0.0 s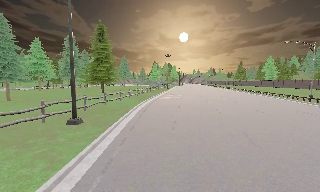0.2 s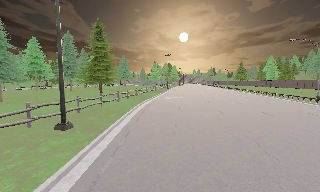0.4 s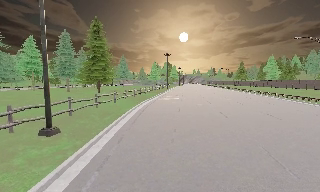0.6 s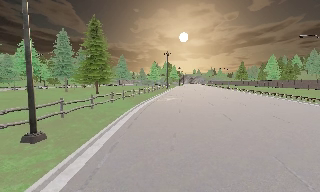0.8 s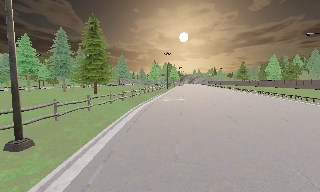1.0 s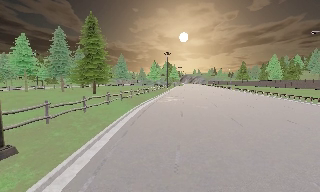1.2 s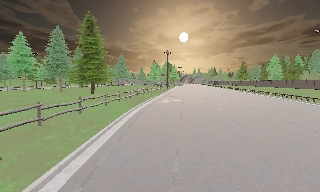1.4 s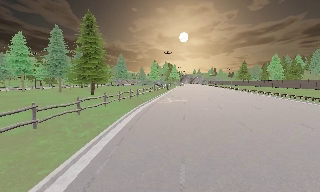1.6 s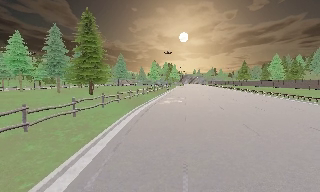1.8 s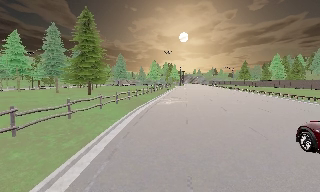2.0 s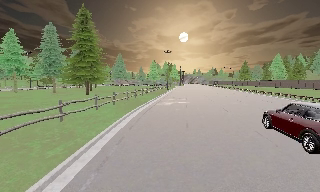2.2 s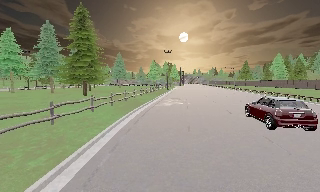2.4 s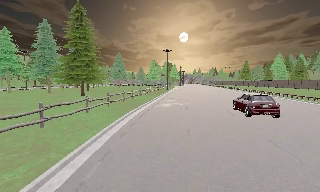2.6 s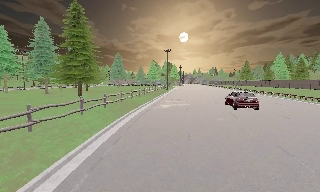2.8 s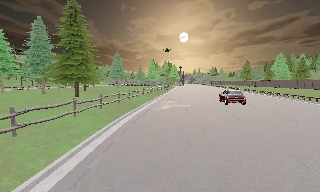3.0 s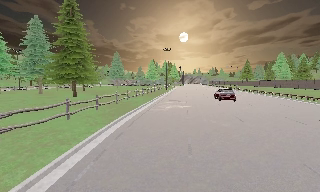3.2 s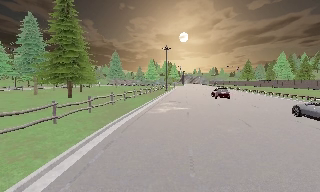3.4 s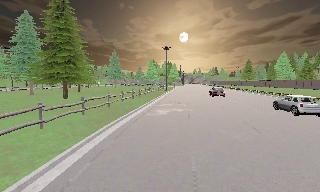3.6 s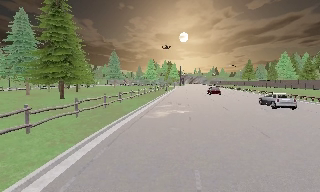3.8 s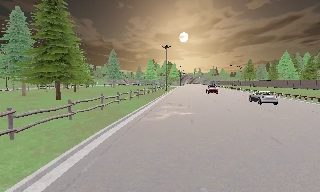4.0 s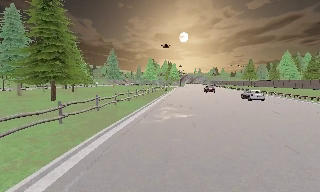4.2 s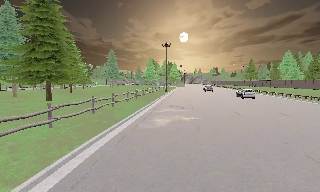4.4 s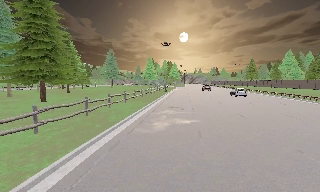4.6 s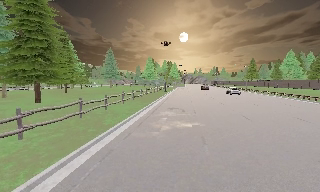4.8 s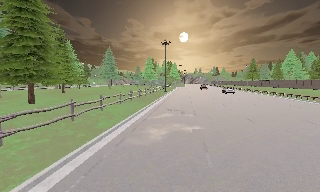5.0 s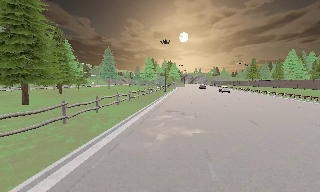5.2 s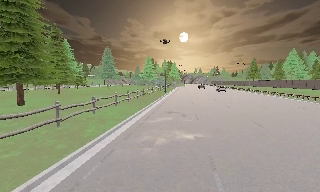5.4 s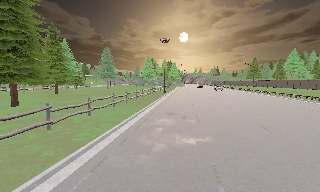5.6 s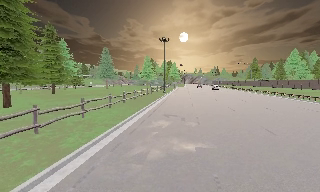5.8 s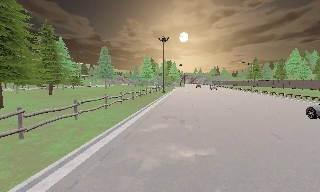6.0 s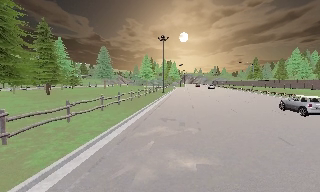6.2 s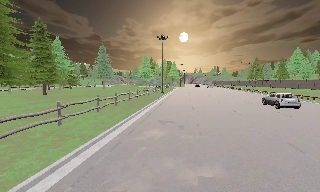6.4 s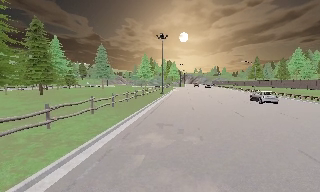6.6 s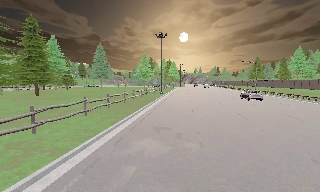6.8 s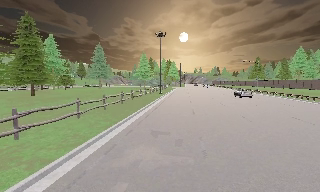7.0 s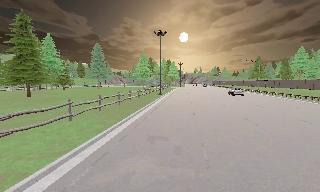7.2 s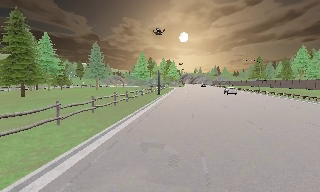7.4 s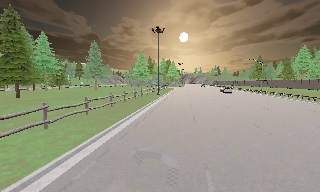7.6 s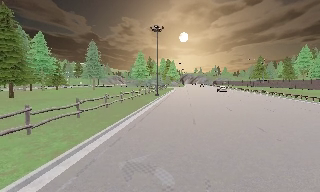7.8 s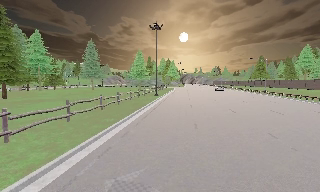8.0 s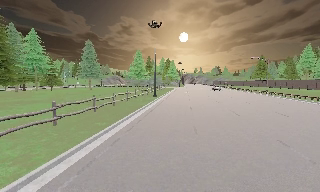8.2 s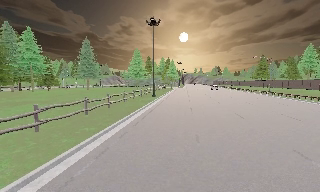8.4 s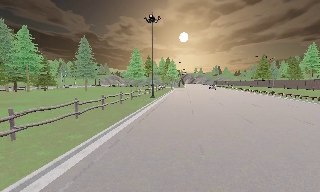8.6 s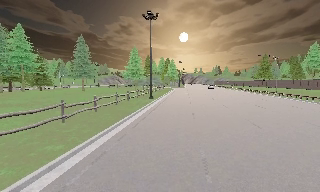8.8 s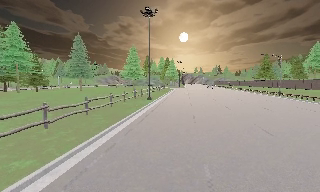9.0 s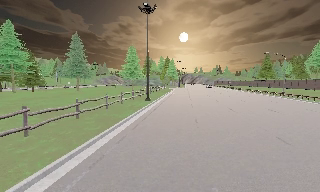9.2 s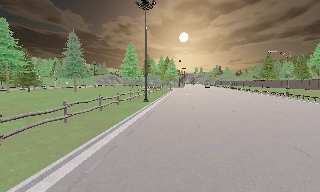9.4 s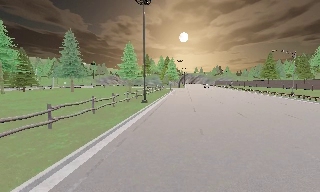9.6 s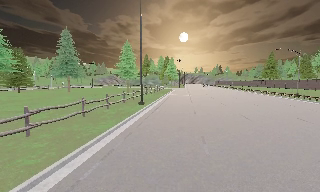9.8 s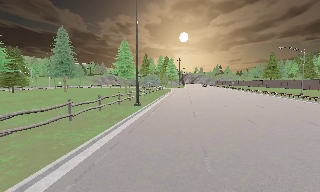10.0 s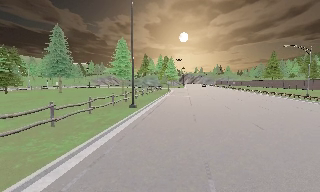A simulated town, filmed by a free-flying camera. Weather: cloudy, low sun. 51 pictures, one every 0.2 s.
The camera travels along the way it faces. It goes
forward.
0.0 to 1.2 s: The camera travels forward, about 4.5 m, so what stands in front looms larger. It loses speed.
1.2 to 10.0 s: The camera travels forward, about 35 m, so what stands in front looms larger.
The film runs forward here.
